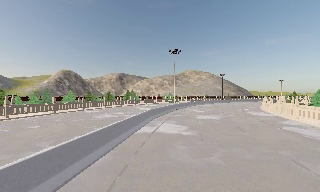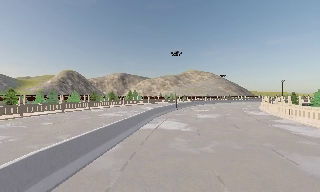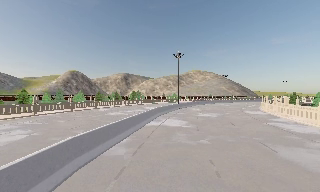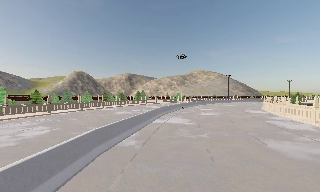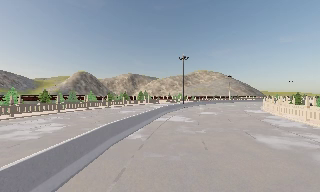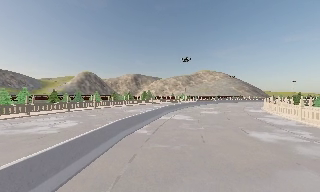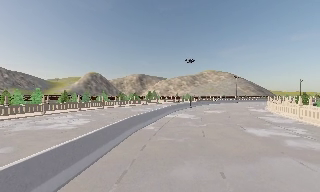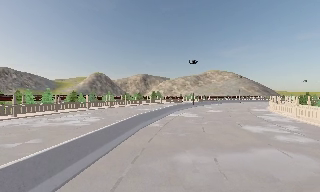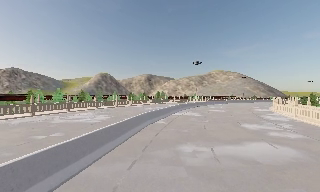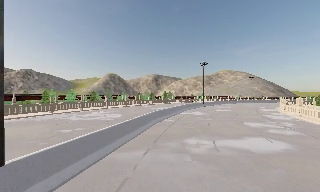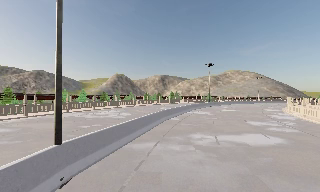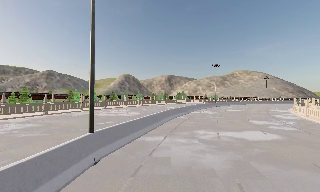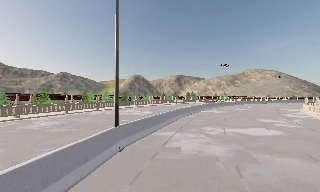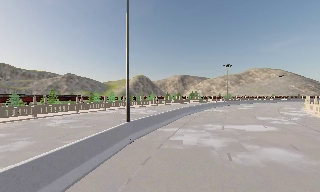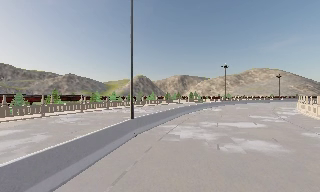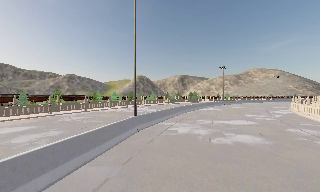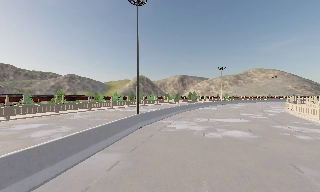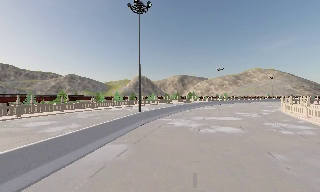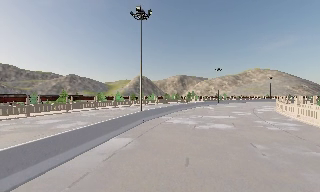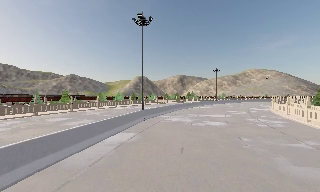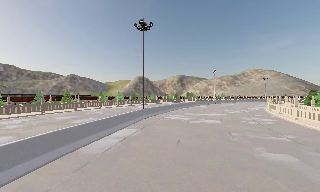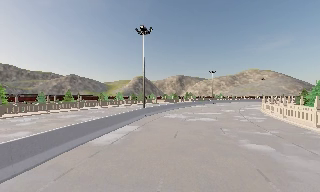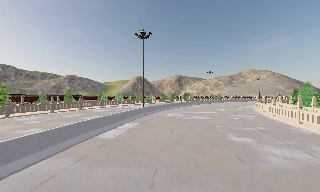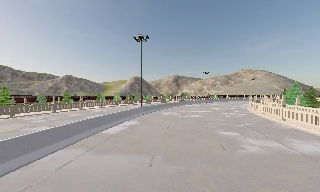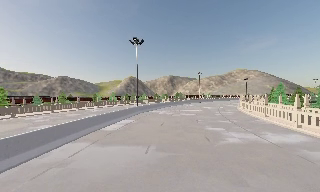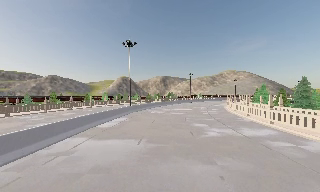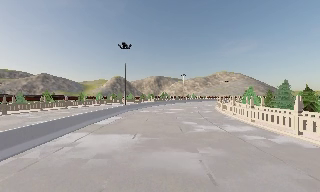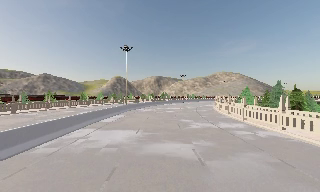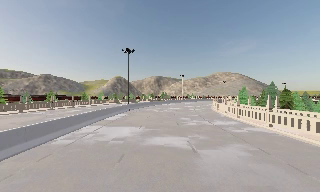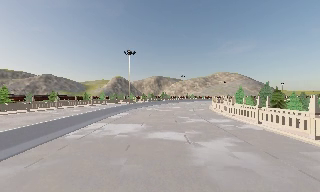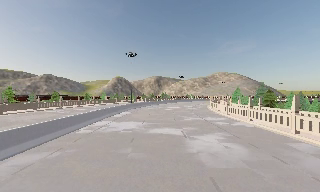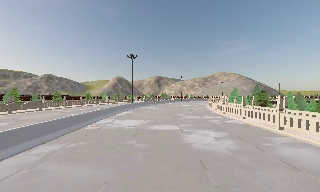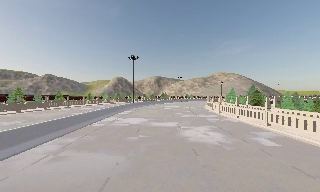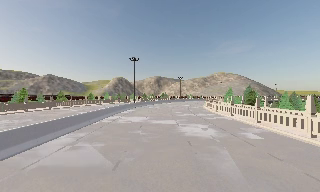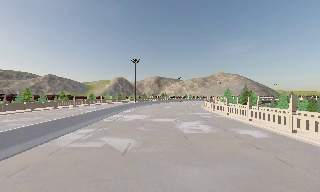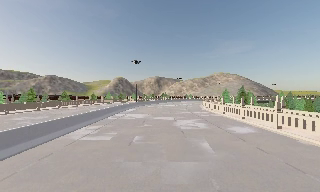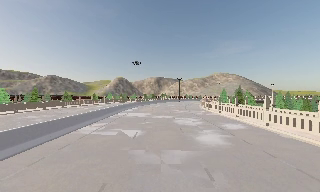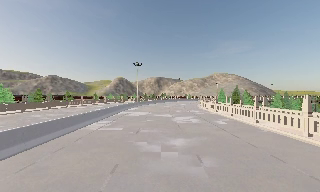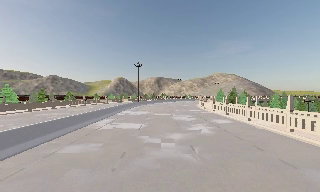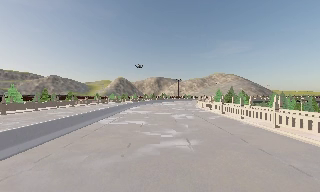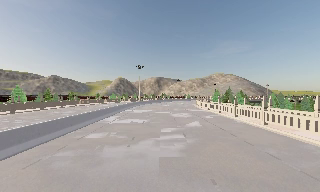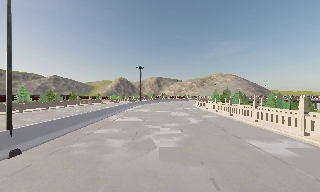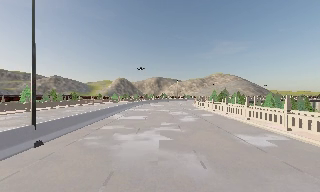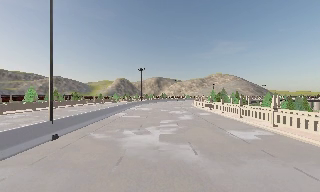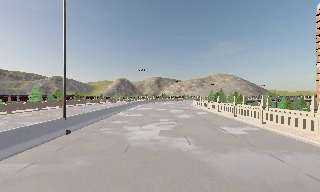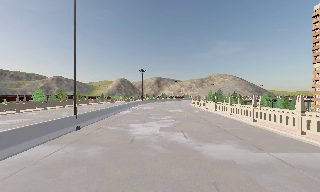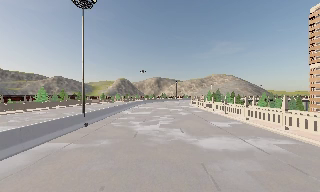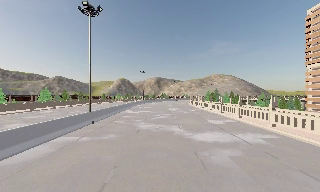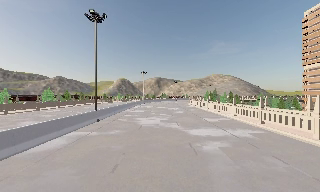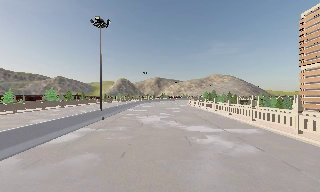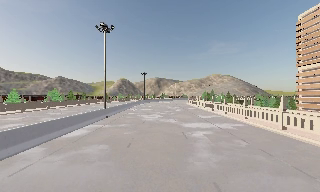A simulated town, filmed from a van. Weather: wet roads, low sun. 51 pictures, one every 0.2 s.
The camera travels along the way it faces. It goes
backward.
0.0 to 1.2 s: The camera travels backward, about 9 m, so what stands in front gets smaller.
1.2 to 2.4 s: The scene slides to the right, as the camera pans about 15 degrees to its left. It travels backward, about 9 m, so what stands in front gets smaller.
2.4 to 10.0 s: The camera travels backward, about 55 m, so what stands in front gets smaller.
The film runs backward here.
